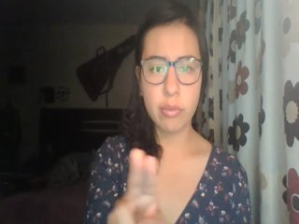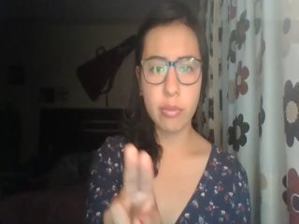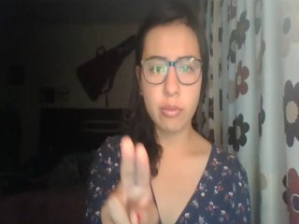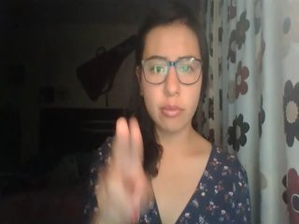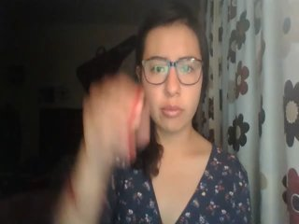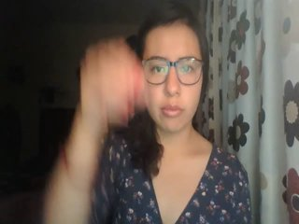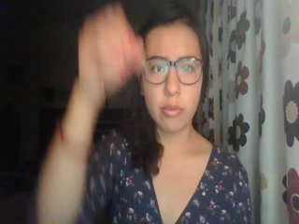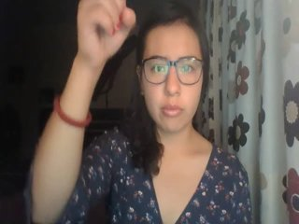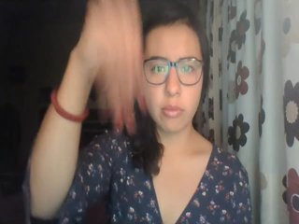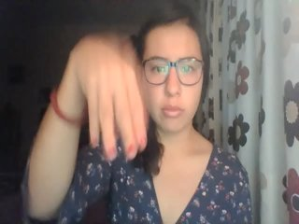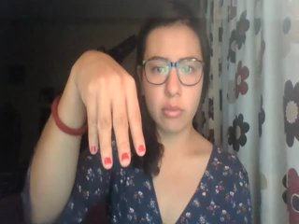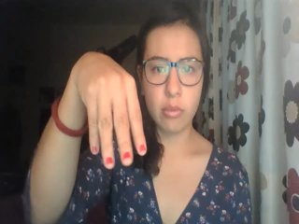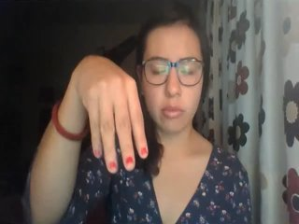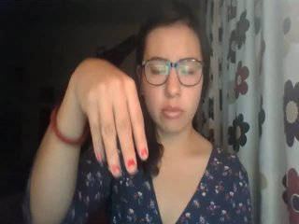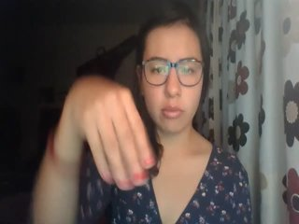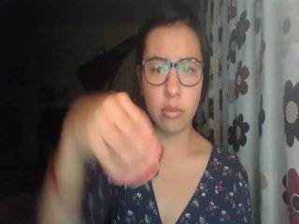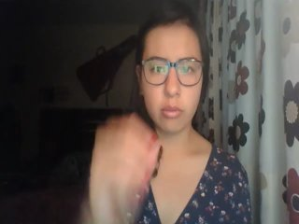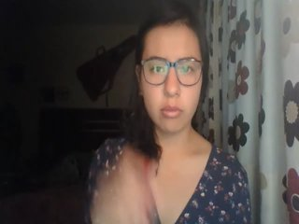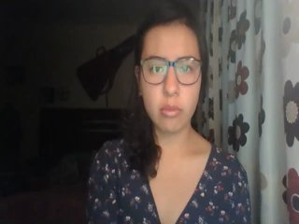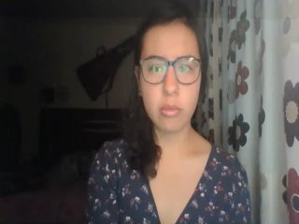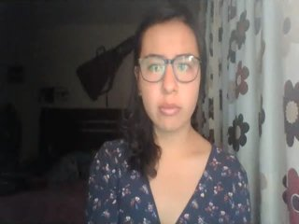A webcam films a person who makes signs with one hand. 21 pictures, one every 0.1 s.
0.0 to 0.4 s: Pointing with two fingers.
0.5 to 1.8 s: On the screen the hand sweeps downward. The name of the sign: Throw down.
